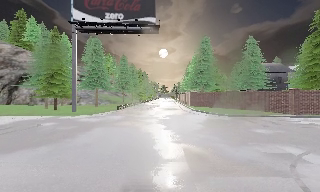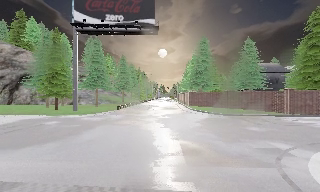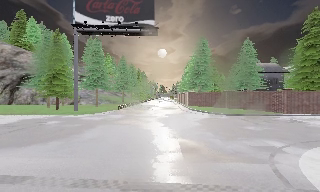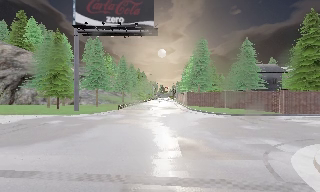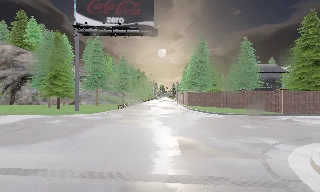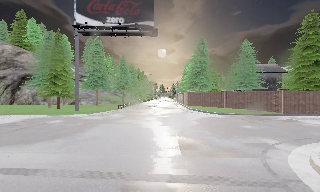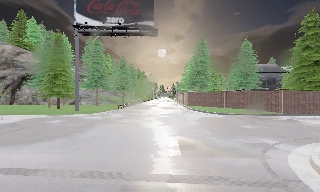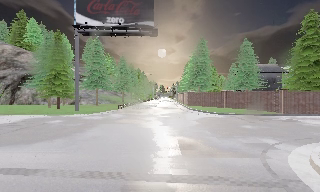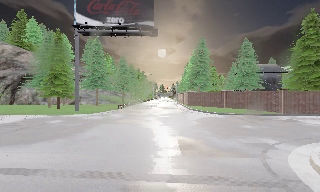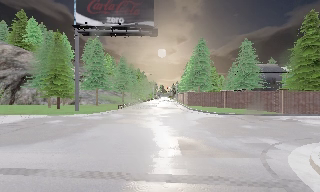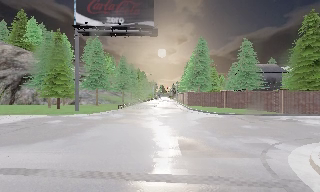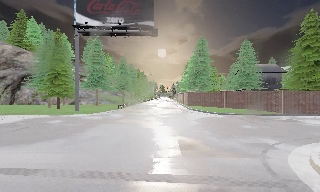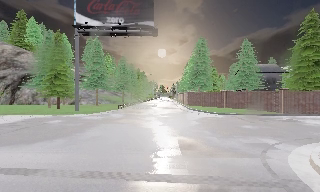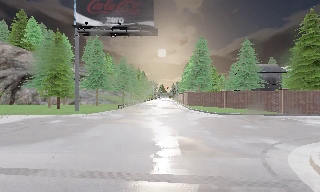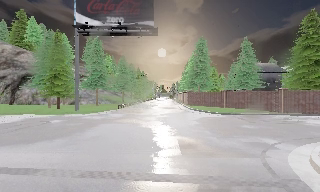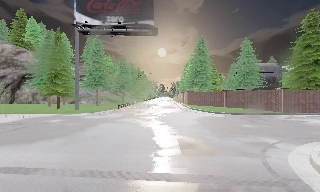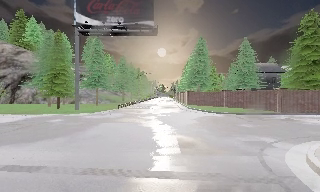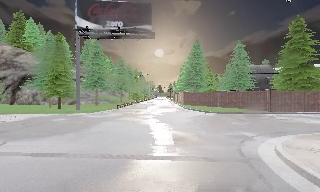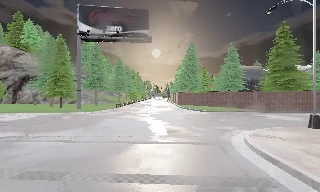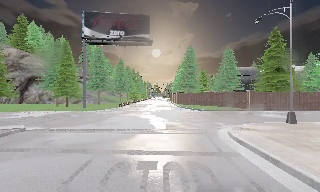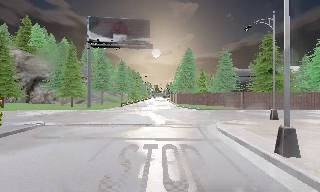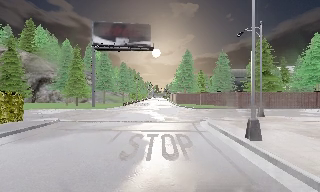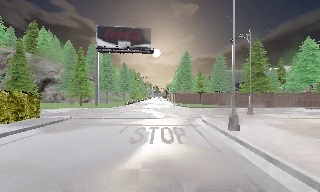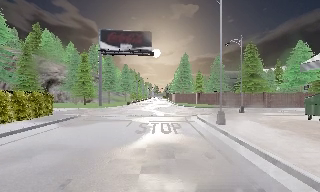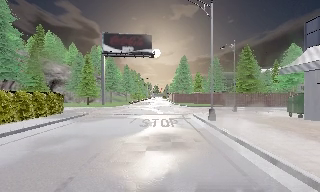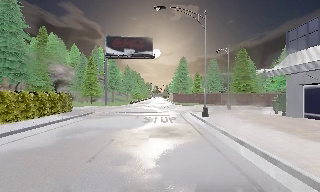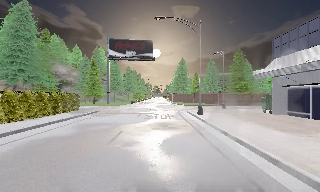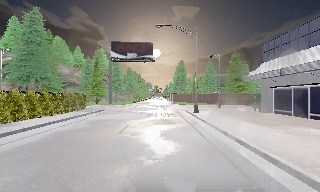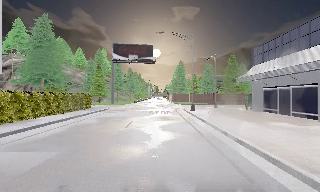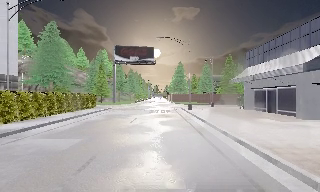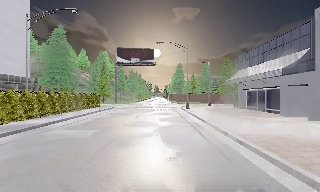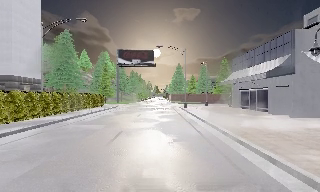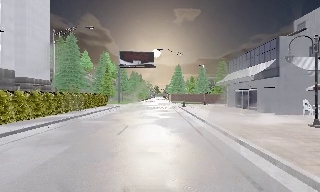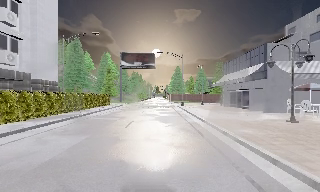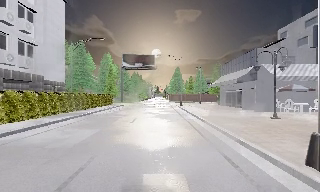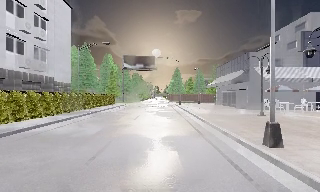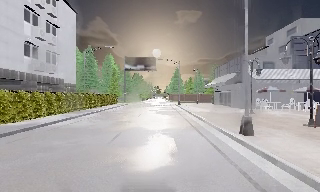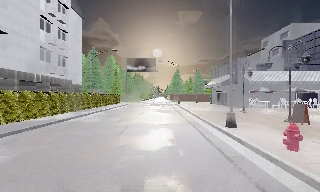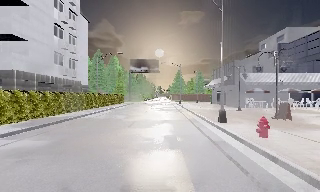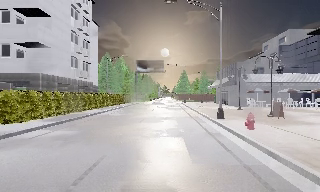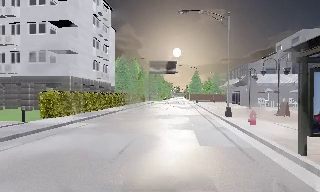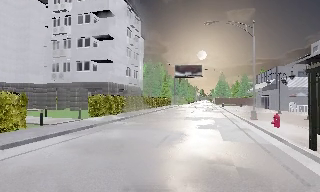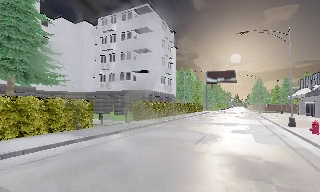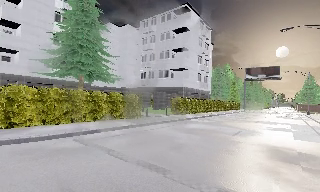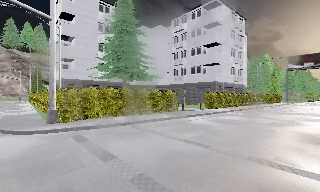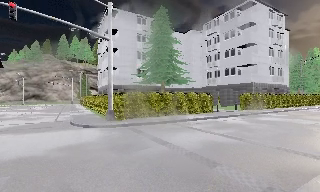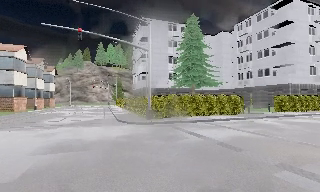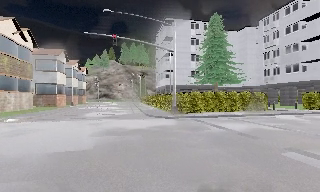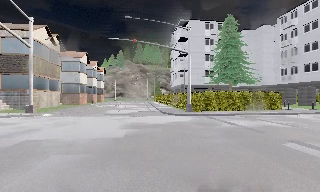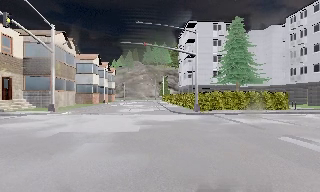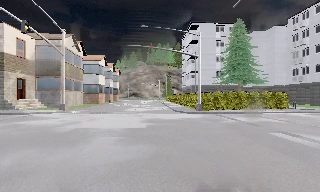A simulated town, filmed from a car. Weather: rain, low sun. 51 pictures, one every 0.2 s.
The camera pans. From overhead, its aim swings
counterclockwise.
The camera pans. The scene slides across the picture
to the right.
0.0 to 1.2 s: The camera travels backward, about 1 m, so what stands in front gets smaller. It loses speed.
1.2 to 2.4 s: The camera keeps its place and its aim.
2.4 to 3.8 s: The camera travels backward, about 4 m, so what stands in front gets smaller. It gains speed.
3.8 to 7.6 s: The camera travels backward, about 25 m, so what stands in front gets smaller.
7.6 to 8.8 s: The camera pans to its left, which is counterclockwise from overhead, by about 50 degrees. It travels backward, about 9 m.
8.8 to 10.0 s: The camera swings to its left by about 40 degrees, and the scene slides to the right. It travels backward, about 7 m. It loses speed.
The film runs backward here.
